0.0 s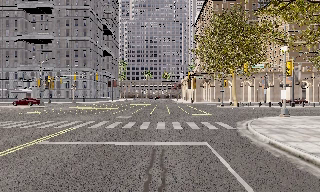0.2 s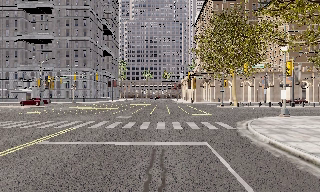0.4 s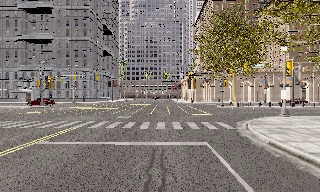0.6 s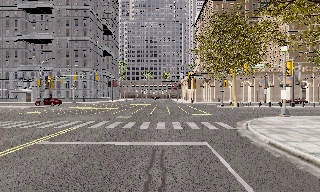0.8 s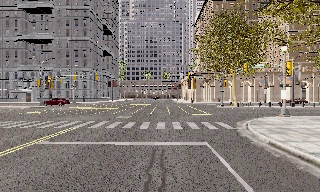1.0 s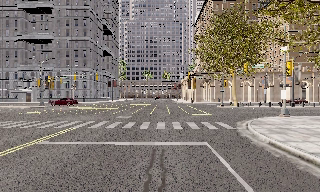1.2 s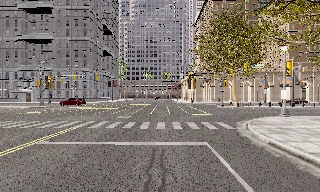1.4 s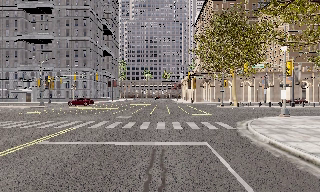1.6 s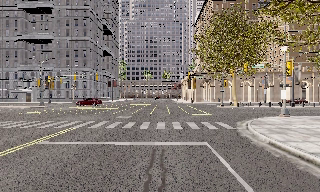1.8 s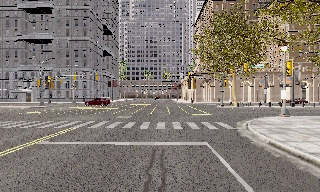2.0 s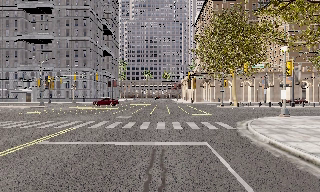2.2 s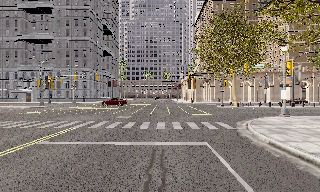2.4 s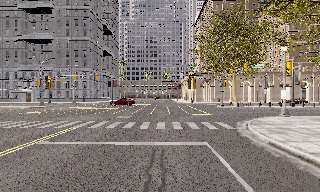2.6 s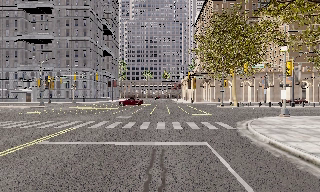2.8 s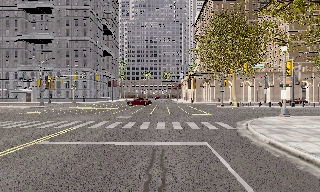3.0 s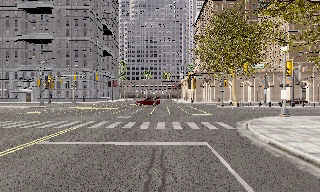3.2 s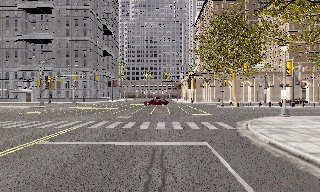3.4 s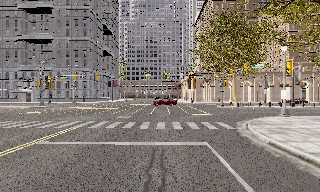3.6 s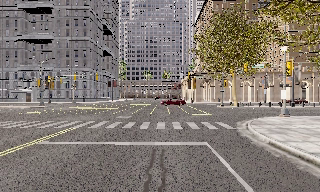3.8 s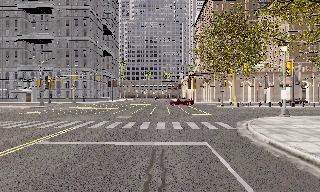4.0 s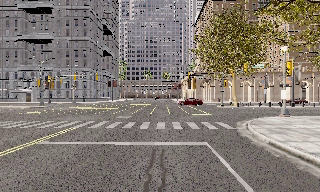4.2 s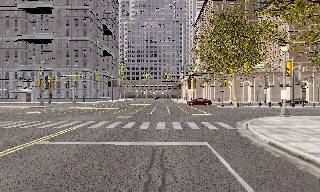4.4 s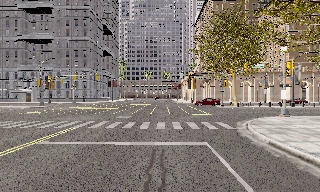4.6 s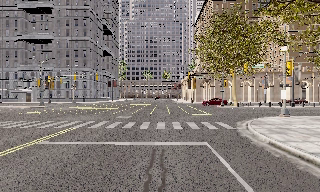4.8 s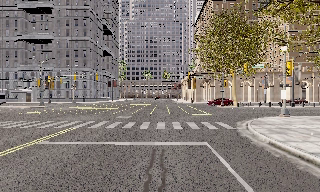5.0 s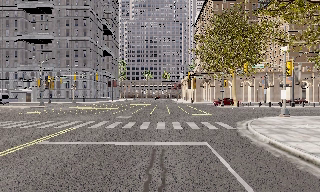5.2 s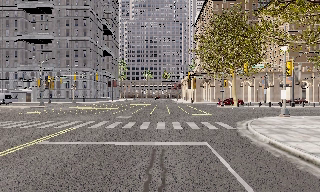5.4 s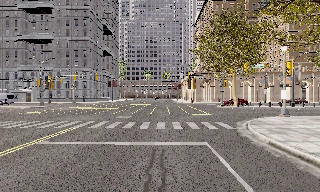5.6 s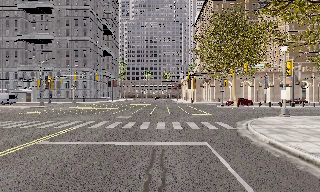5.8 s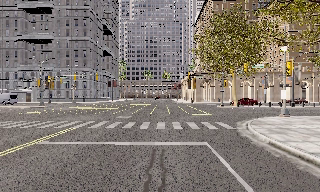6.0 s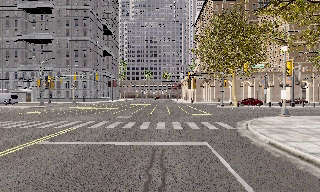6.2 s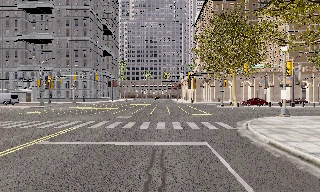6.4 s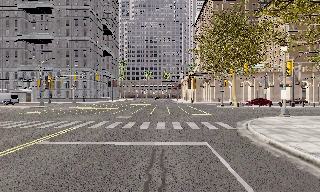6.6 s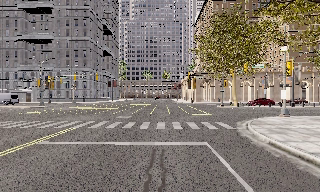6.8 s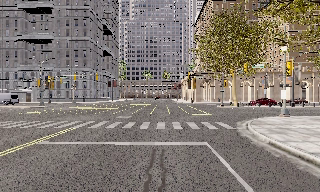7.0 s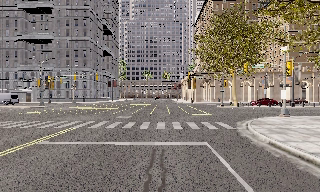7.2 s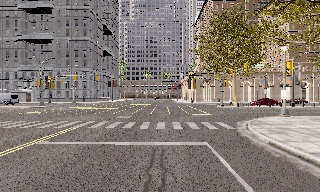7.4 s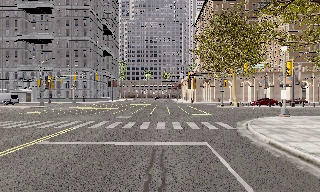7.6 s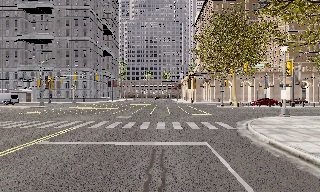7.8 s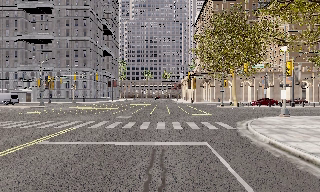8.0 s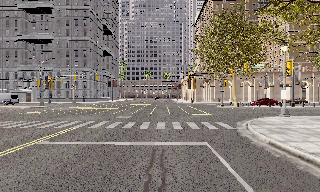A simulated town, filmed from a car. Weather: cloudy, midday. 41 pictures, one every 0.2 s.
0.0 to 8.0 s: The camera keeps its place and its aim.
The film runs backward here.
